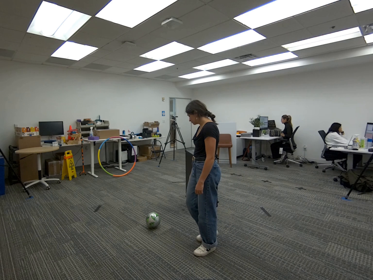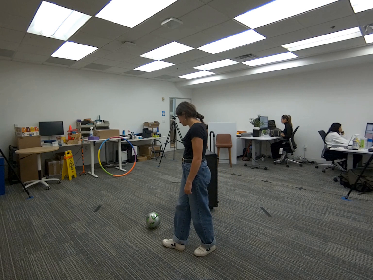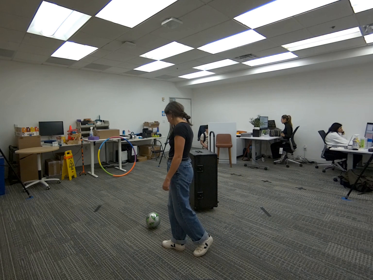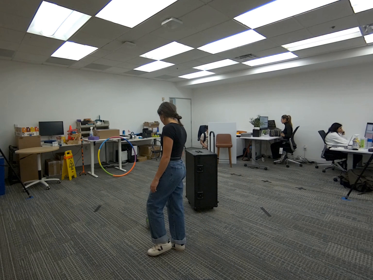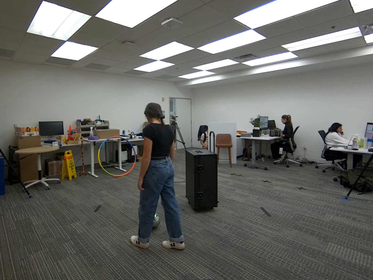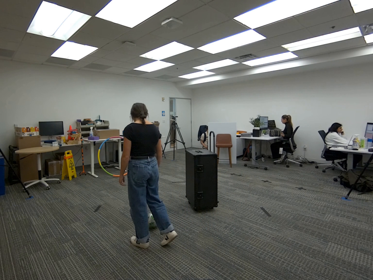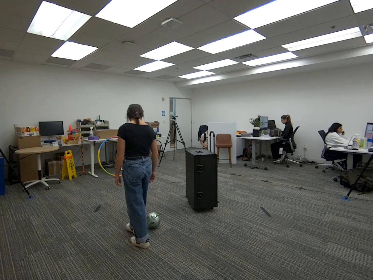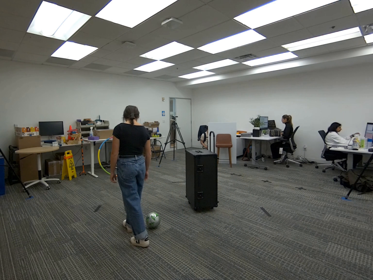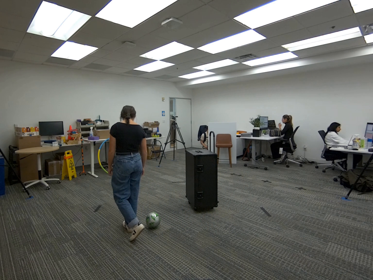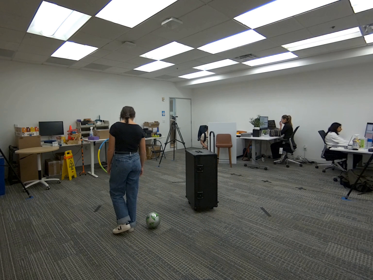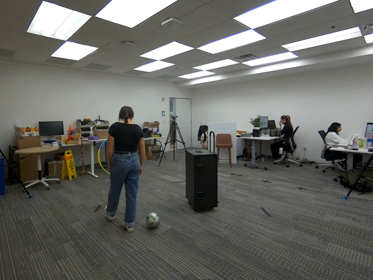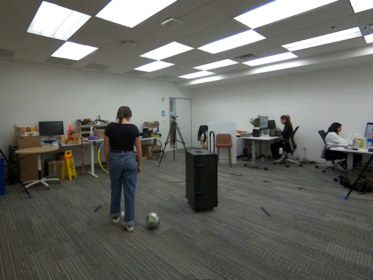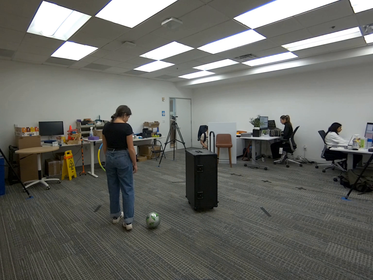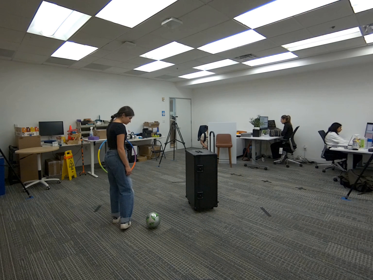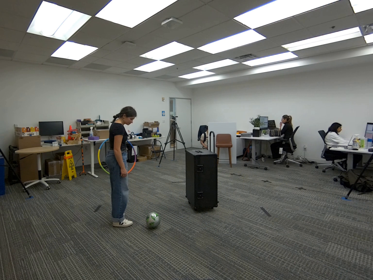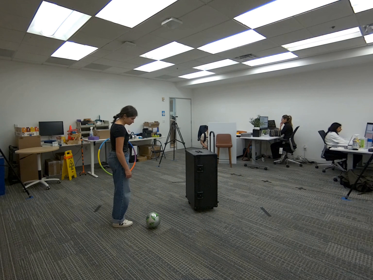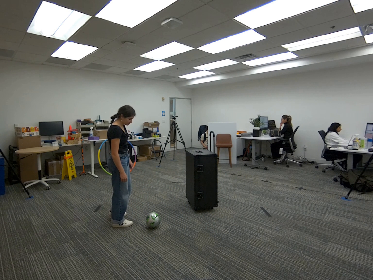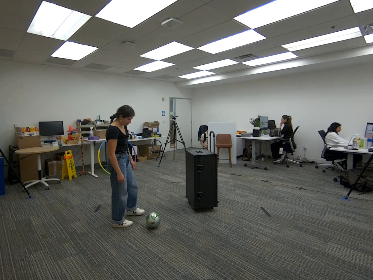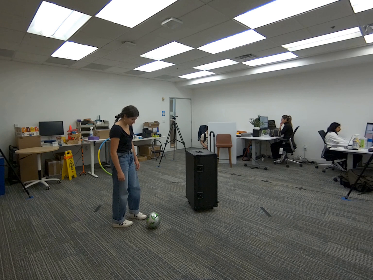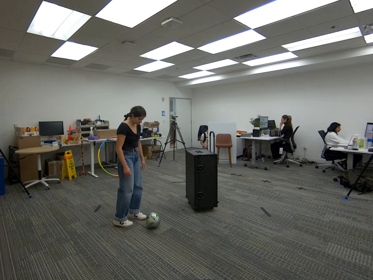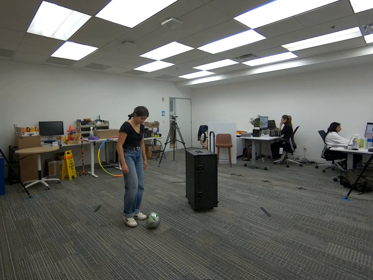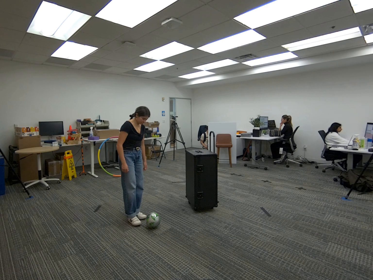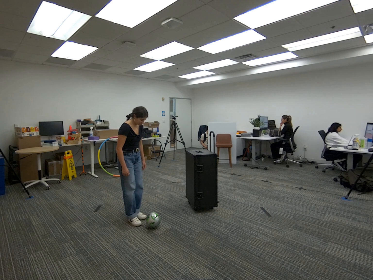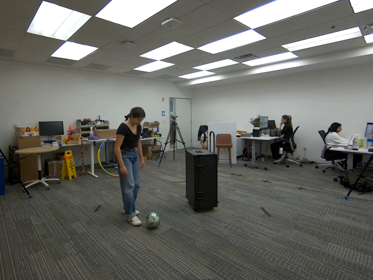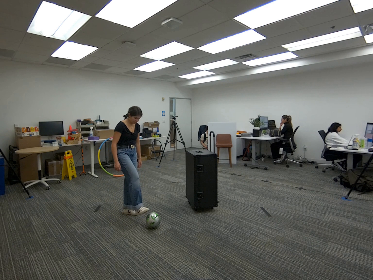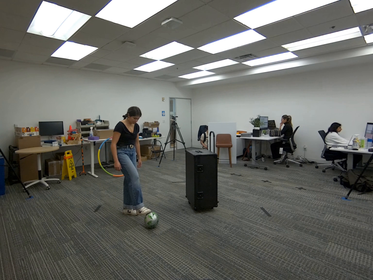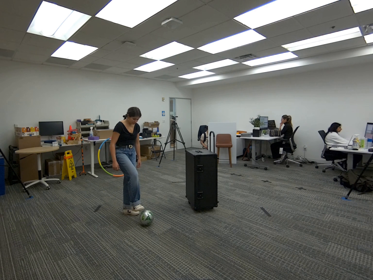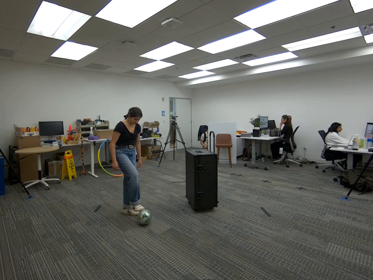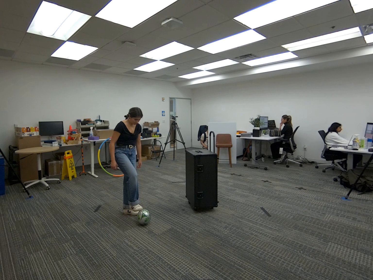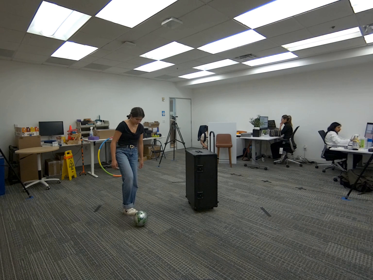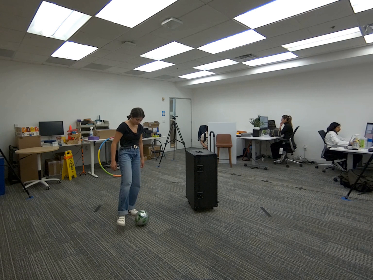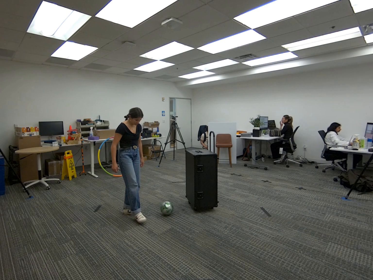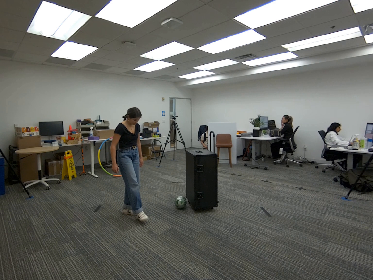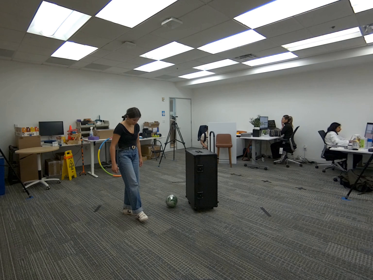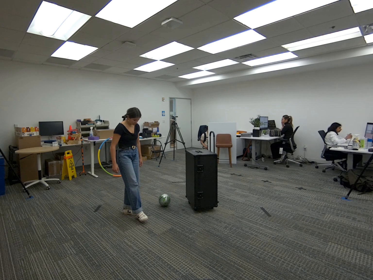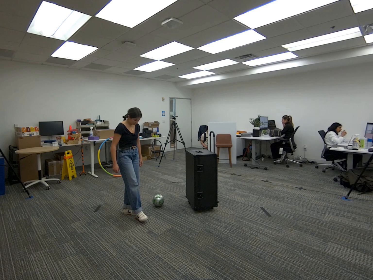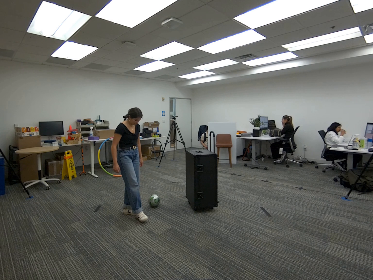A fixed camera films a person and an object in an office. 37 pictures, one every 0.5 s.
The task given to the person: Walk over to the soccer ball and kick the soccer ball towards the big black box.
